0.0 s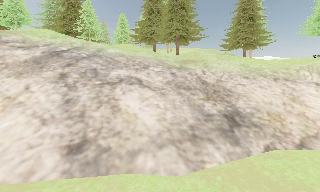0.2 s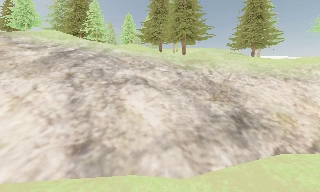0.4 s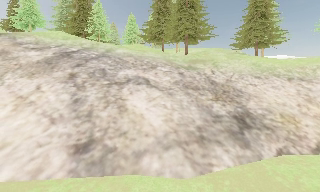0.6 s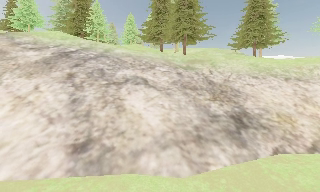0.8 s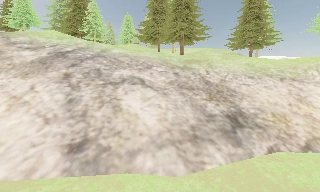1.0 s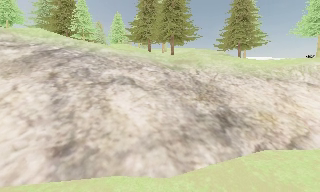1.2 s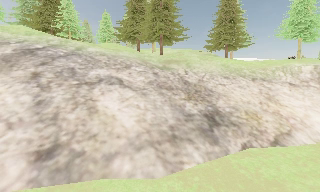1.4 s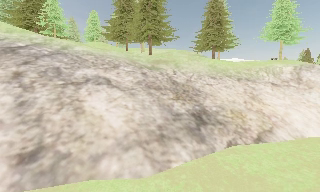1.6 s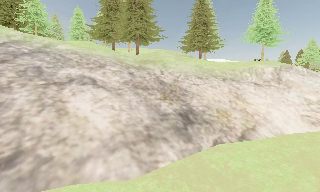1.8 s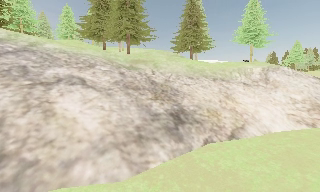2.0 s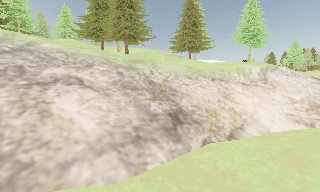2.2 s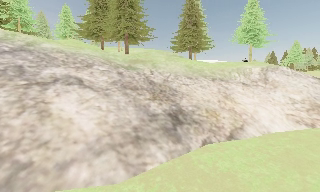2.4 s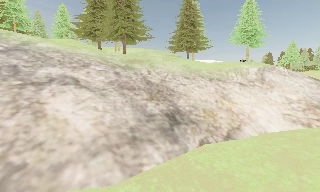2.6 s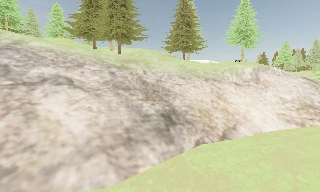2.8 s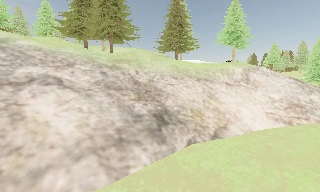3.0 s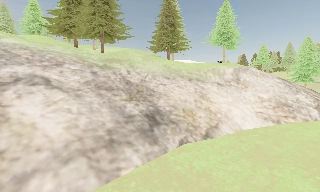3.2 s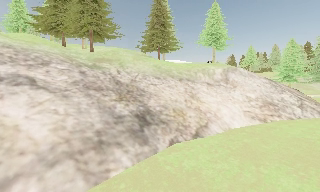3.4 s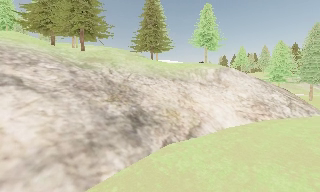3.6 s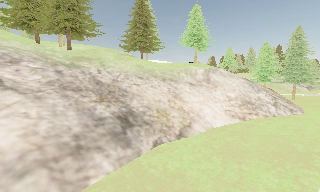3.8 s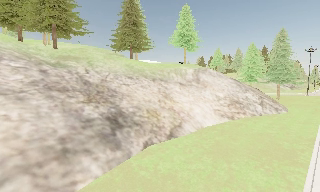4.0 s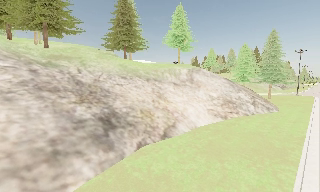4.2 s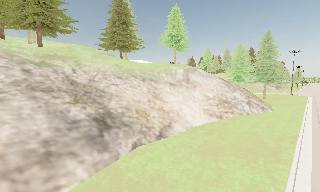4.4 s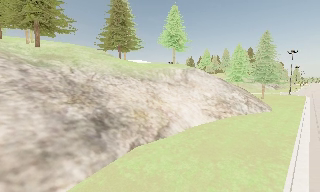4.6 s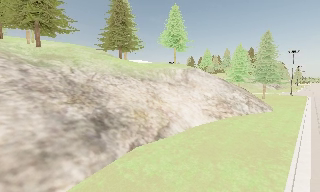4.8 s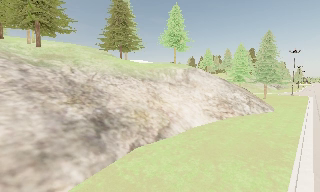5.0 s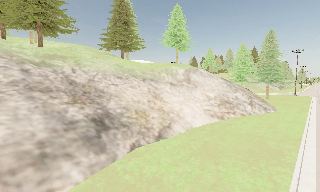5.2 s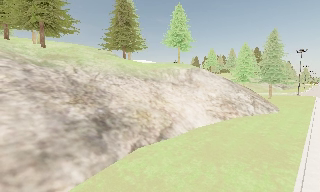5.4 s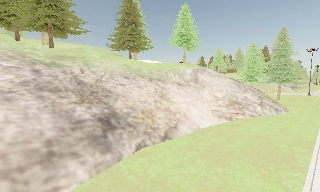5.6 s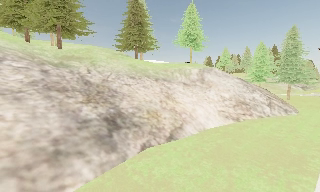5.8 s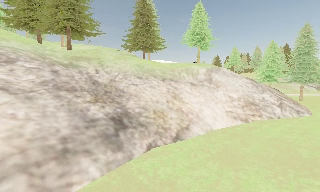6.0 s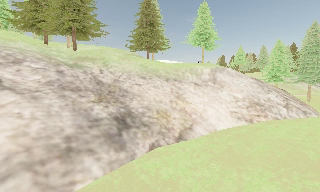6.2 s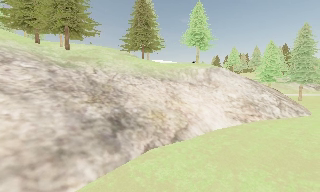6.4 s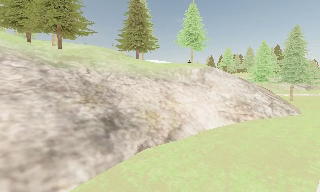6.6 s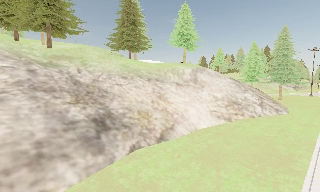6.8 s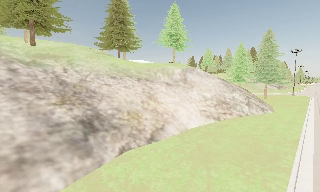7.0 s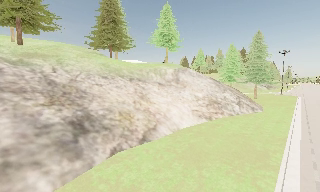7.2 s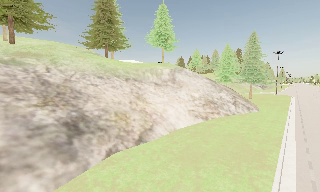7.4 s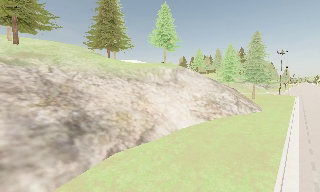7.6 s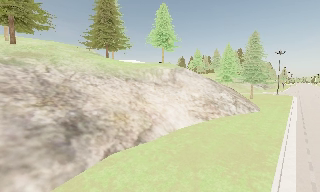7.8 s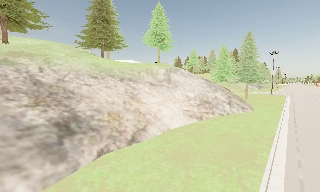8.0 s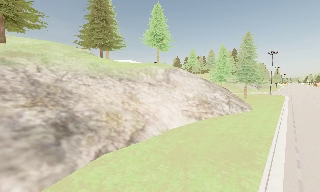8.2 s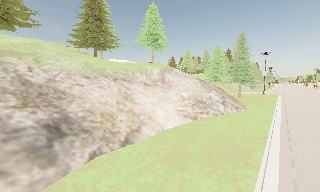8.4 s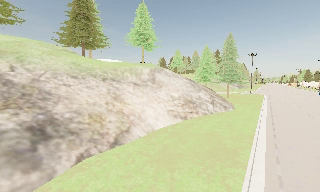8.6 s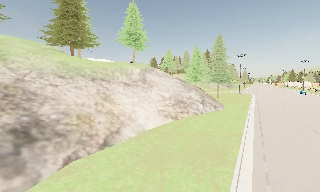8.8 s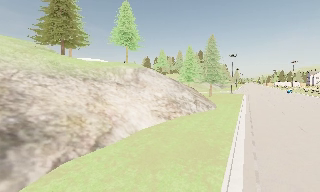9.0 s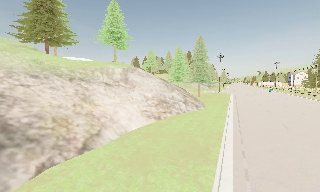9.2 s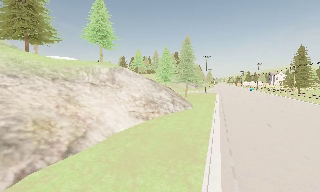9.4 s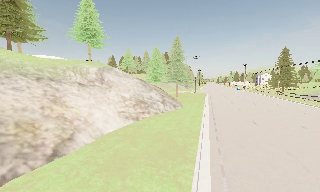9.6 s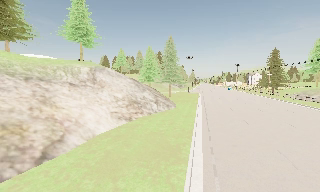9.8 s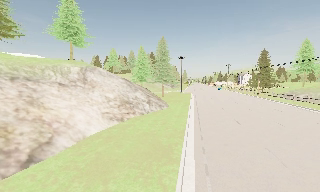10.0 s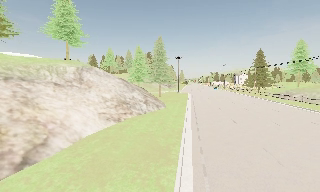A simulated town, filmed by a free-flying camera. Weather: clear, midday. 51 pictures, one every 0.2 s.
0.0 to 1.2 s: The camera shifts only a little, or ends up much as it began.
1.2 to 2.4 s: The scene slides to the left, as the camera pans about 10 degrees to its right.
2.4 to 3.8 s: The camera swings to its right by about 20 degrees, and the scene slides to the left. It travels forward, about 0.5 m, so what stands in front looms larger.
3.8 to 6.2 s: The camera travels to its right and forward, about 1 m.
6.2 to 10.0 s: The camera pans to its right, which is clockwise from overhead, by about 40 degrees. It travels forward and to its right, about 1 m.
The film runs forward here.
